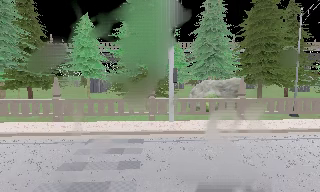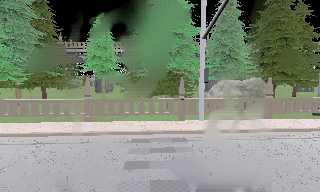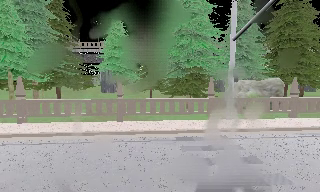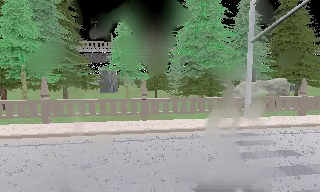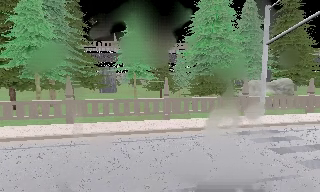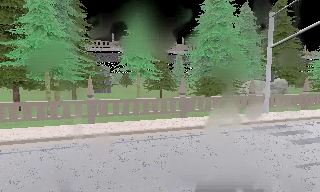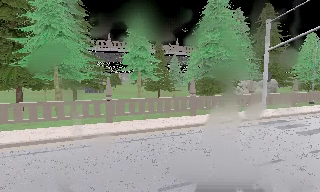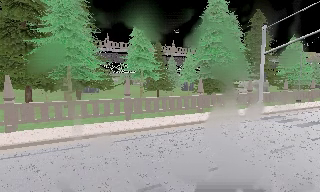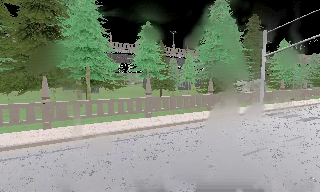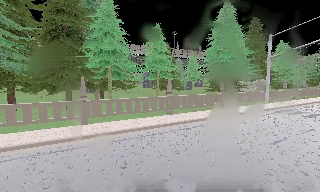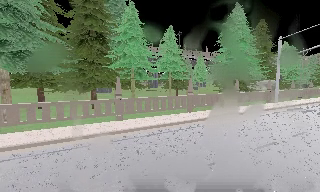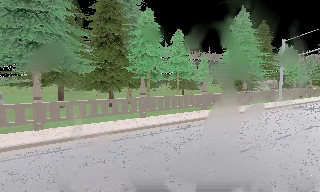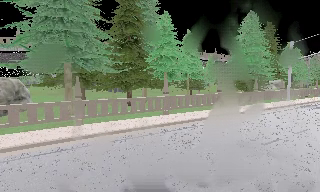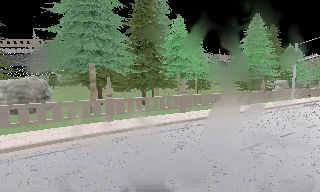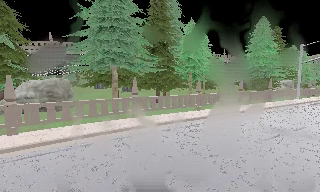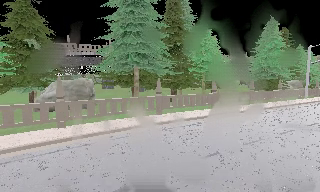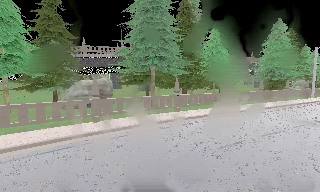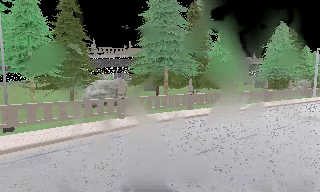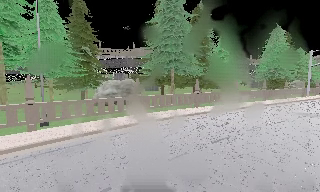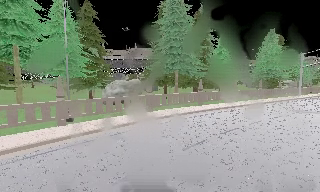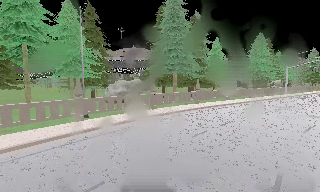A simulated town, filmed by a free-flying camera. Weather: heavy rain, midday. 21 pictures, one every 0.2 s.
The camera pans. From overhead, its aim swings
clockwise.
0.0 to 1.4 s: The camera pans to its right, which is clockwise from overhead, by about 20 degrees. It travels to its left, about 14 m, so close, fixed things drift to the right.
1.4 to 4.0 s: The camera travels to its left and backward, about 25 m, so close, fixed things drift to the right.
The film runs backward here.
